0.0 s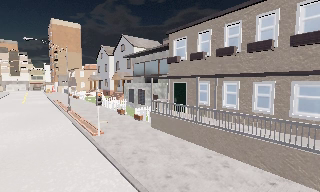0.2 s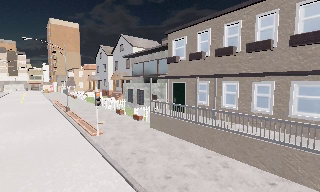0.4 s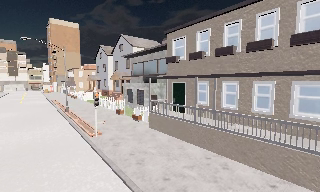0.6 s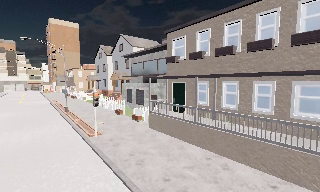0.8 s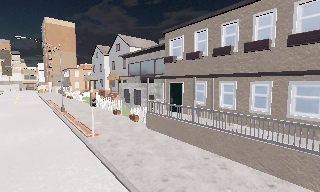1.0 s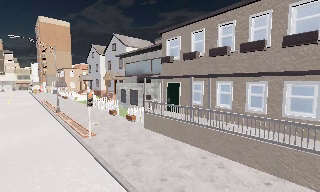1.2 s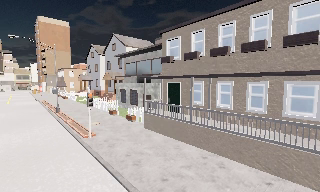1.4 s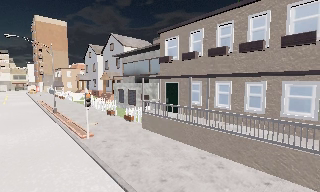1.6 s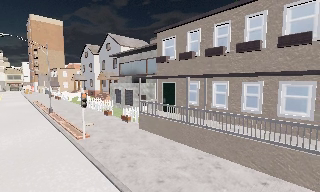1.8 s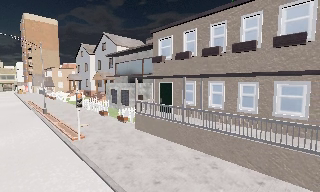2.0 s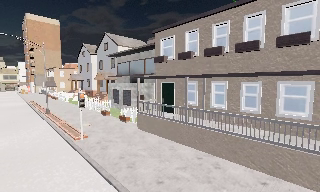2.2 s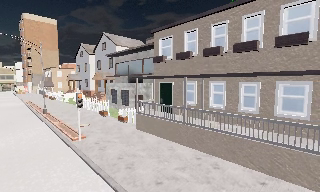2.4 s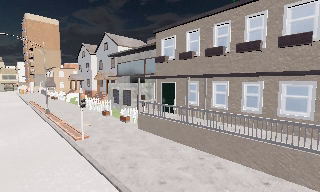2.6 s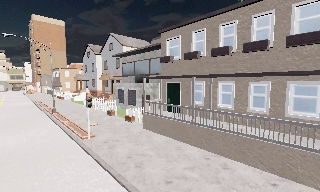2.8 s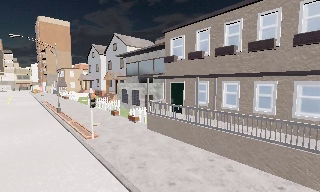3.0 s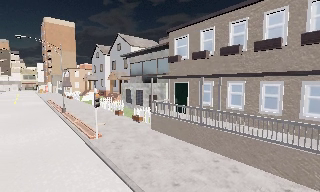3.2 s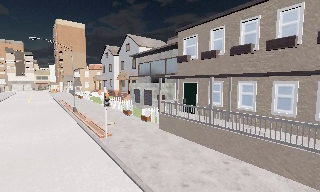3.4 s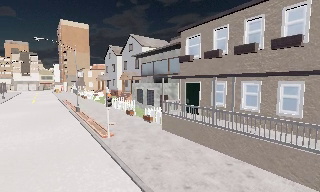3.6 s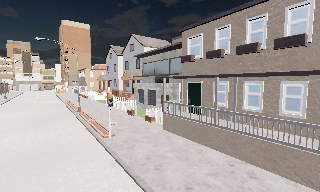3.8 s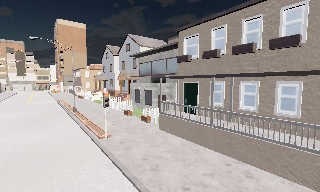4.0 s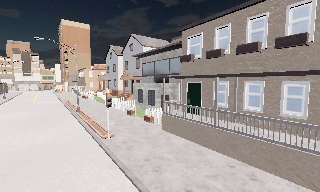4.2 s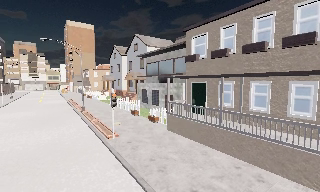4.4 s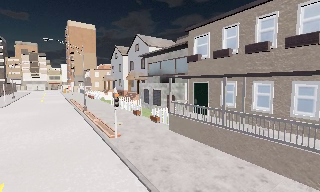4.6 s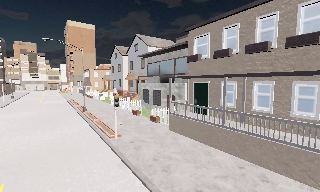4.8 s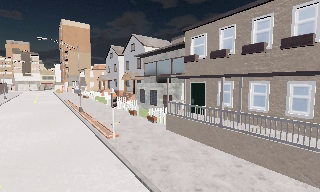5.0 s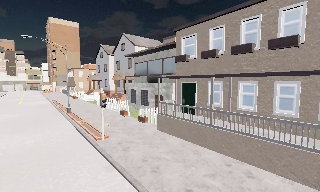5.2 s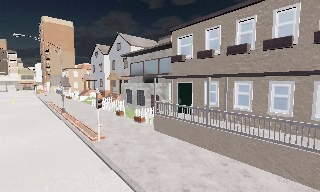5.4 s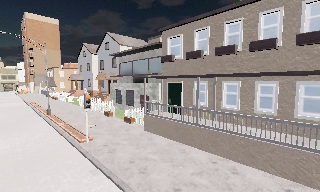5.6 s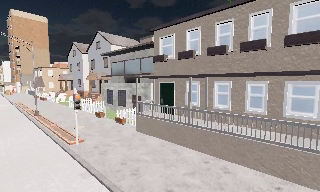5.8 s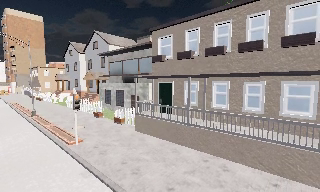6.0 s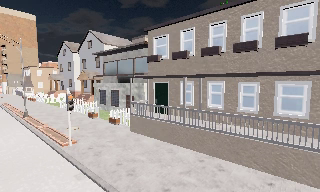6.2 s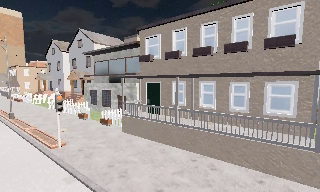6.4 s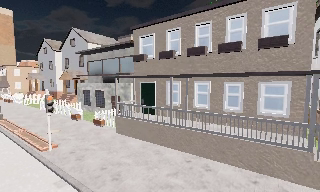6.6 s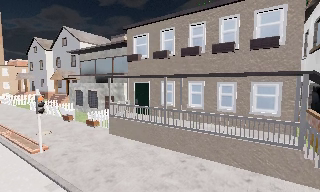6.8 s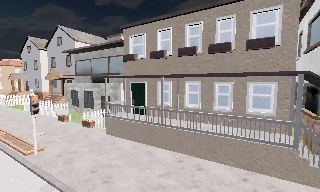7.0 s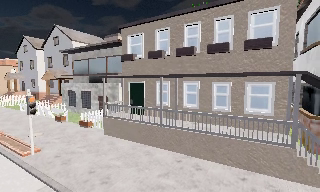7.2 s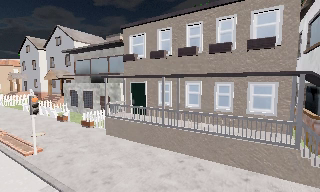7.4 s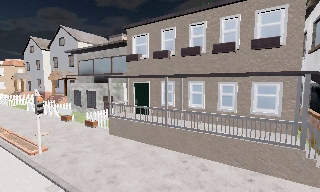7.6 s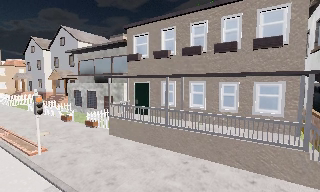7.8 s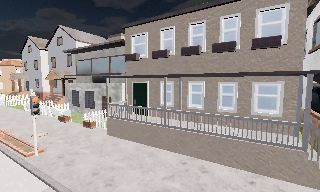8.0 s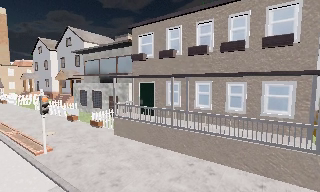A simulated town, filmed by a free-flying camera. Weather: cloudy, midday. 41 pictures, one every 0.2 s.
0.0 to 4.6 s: The camera travels forward and to its left, about 1 m, so what stands in front looms larger.
4.6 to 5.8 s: The scene slides to the left, as the camera pans about 15 degrees to its right.
5.8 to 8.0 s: The camera travels forward, about 0.5 m, so what stands in front looms larger.
The film runs forward here.
